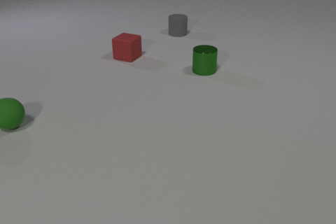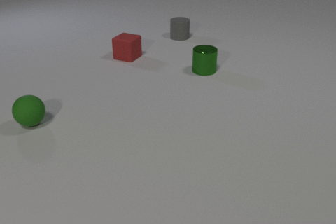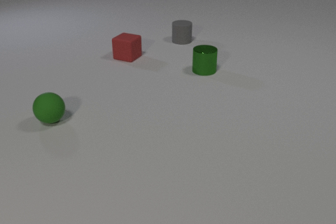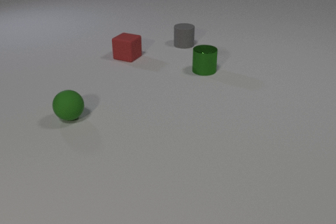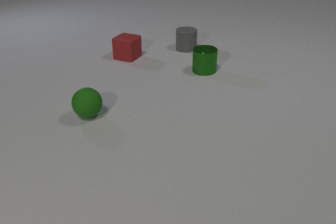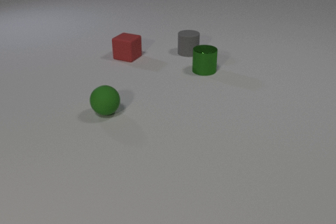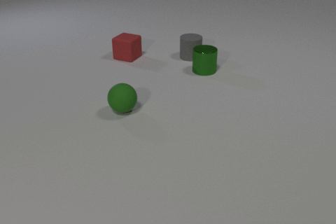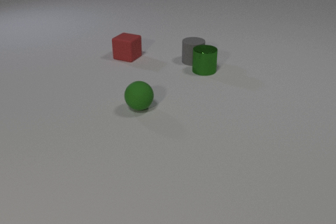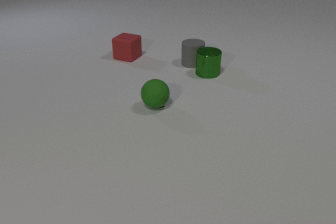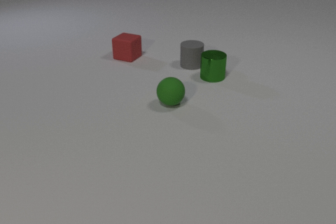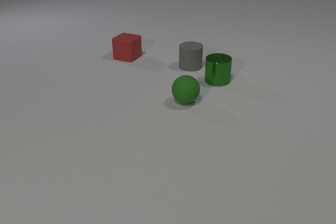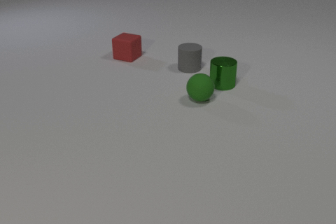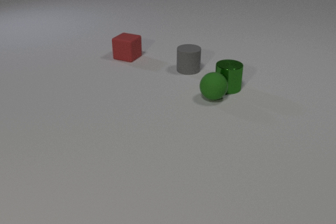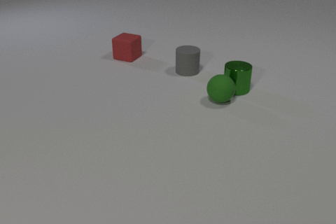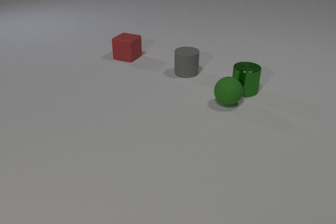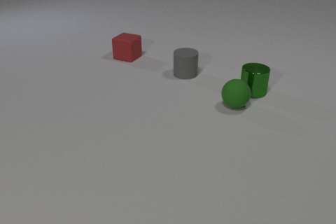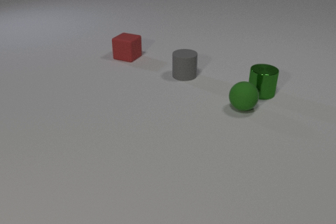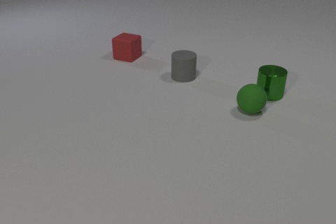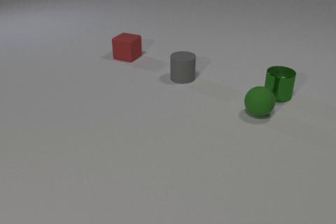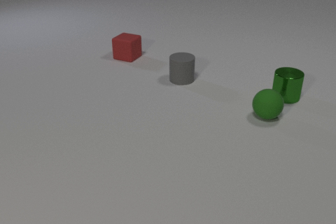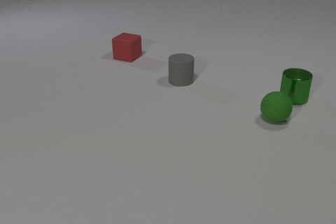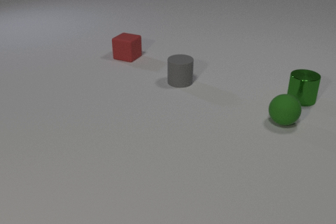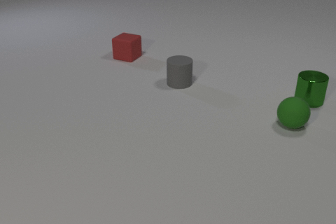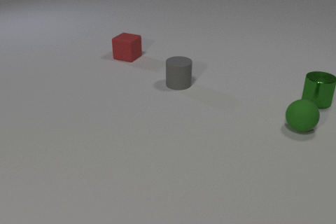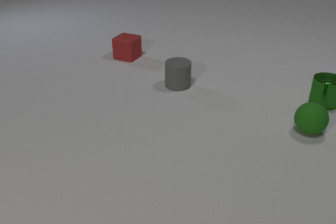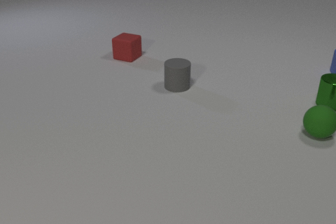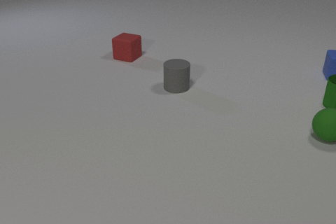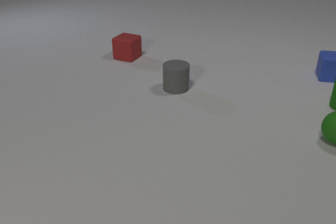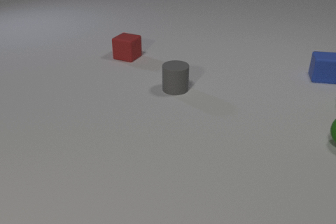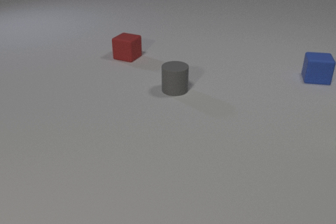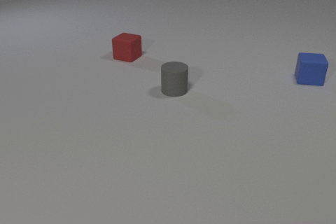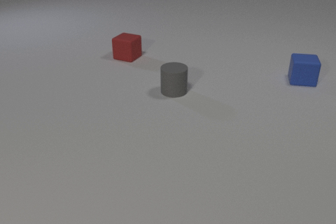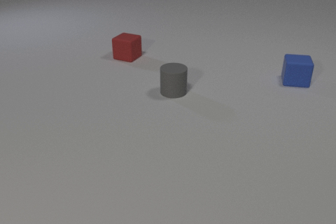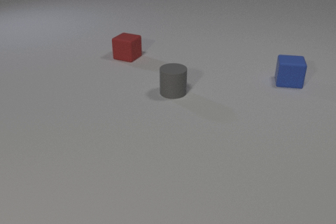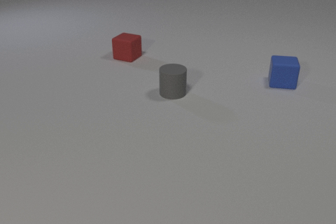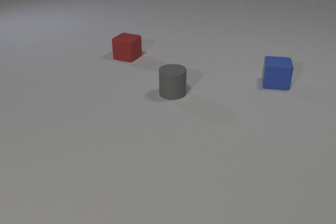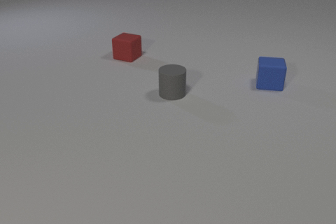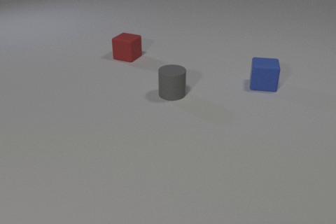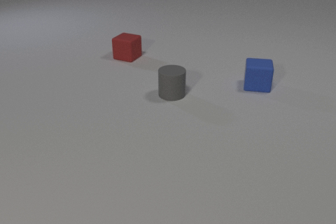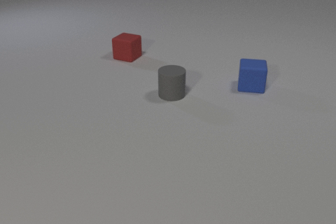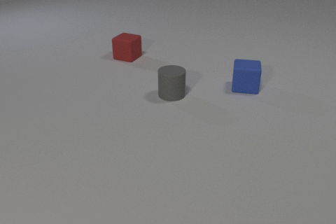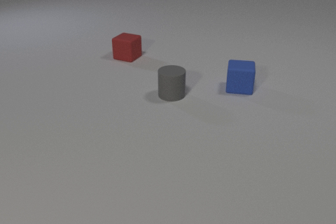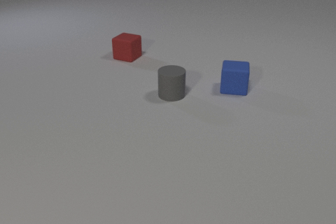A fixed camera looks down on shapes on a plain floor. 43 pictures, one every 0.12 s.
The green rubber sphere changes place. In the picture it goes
to the right.
The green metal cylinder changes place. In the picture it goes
to the right.
0.00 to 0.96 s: The gray rubber cylinder slides toward the camera. The green metal cylinder slides toward the camera. The green rubber sphere rolls to the right. The gray rubber cylinder and the green metal cylinder collide.
0.96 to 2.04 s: The gray rubber cylinder slides toward the camera. The green metal cylinder slides to the right and toward the camera. The green rubber sphere rolls to the right. The green metal cylinder and the green rubber sphere collide.
2.04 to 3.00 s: The gray rubber cylinder slides toward the camera. The green metal cylinder slides to the right. The blue rubber cube comes in at the right edge. The green rubber sphere rolls to the right and toward the camera.
3.00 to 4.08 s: The gray rubber cylinder slides toward the camera. The green metal cylinder slides to the right, leaves at the right edge. The blue rubber cube slides to the left and toward the camera. The green rubber sphere rolls to the right, leaves at the right edge.
4.08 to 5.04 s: The blue rubber cube slides to the left and toward the camera.
What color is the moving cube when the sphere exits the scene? blue.
How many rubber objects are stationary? 1.
What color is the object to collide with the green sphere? green.
